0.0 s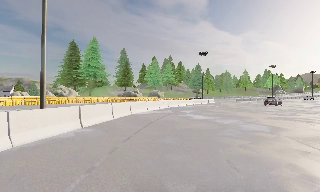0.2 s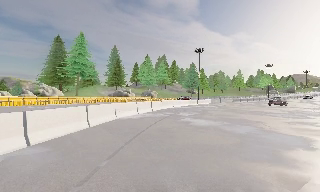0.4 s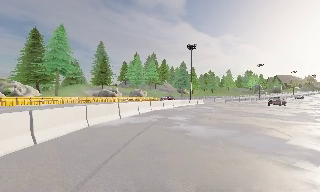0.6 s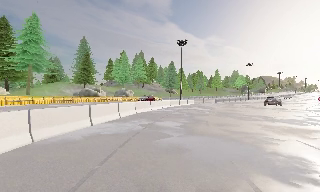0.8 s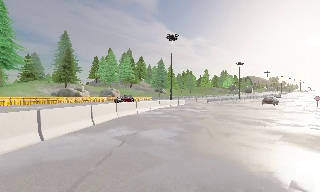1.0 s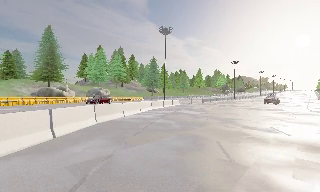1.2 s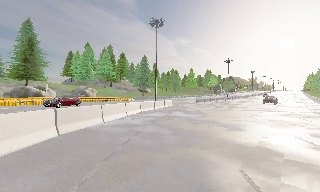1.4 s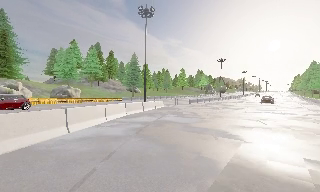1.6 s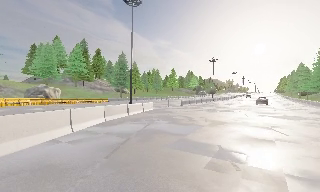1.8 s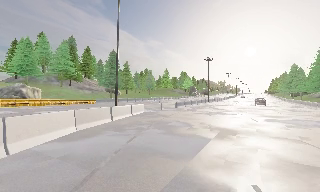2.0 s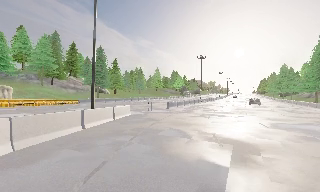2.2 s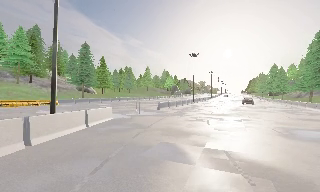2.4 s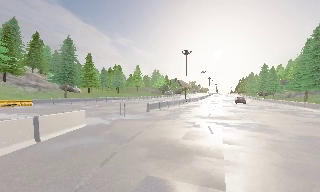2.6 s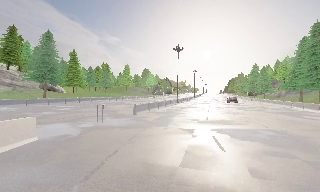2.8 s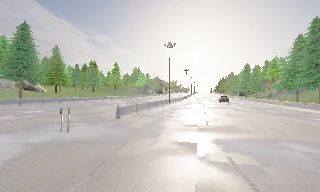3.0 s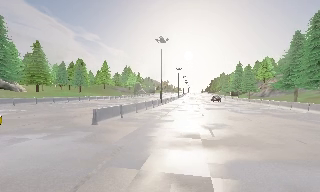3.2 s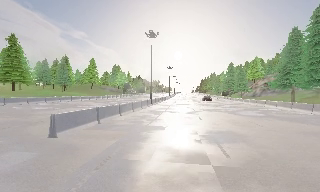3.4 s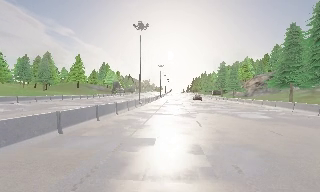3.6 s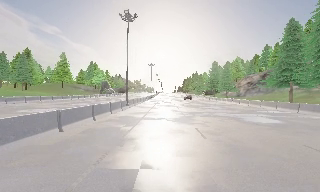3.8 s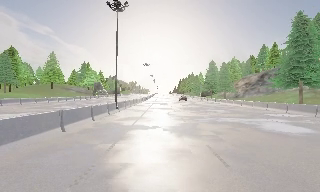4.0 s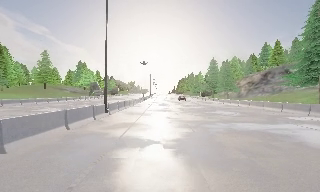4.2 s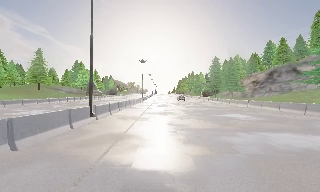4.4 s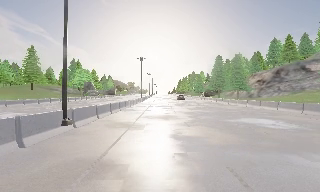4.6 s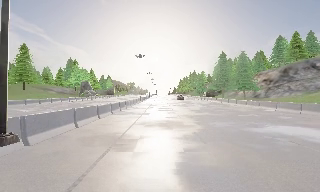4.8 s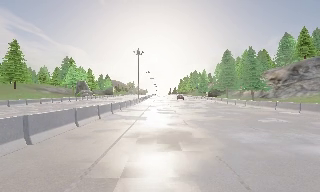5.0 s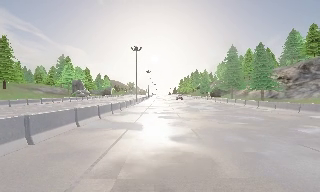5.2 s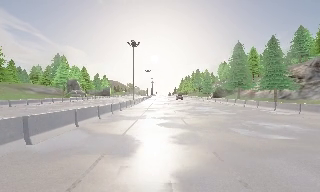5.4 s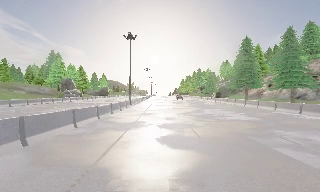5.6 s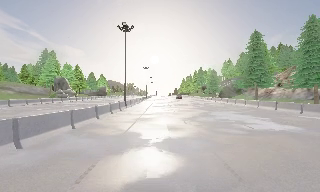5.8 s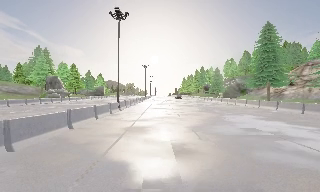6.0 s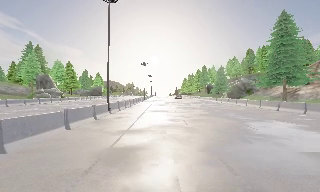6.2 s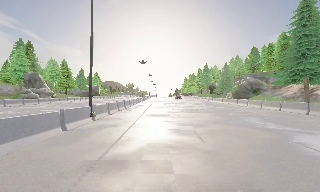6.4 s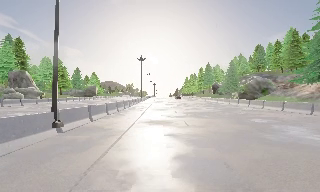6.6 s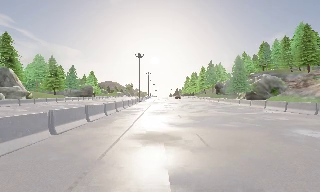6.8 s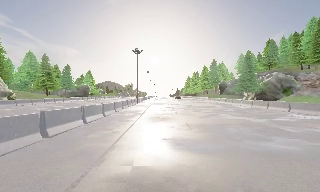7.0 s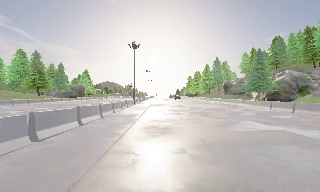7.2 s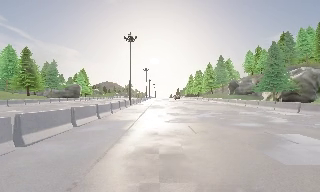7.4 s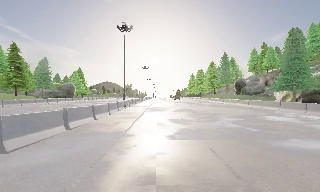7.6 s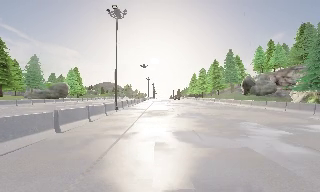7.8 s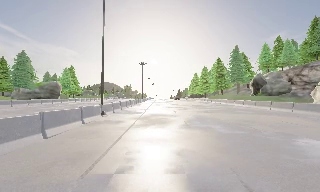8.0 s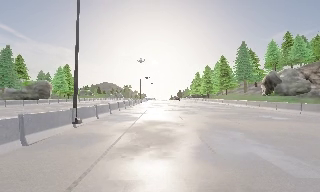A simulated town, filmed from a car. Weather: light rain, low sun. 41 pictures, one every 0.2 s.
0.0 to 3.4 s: The scene slides to the left, as the camera pans about 55 degrees to its right. It travels forward, about 45 m.
3.4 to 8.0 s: The camera travels forward, about 85 m, so what stands in front looms larger.
The film runs forward here.
